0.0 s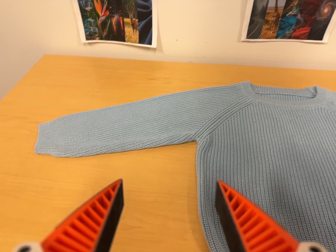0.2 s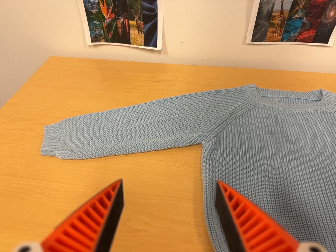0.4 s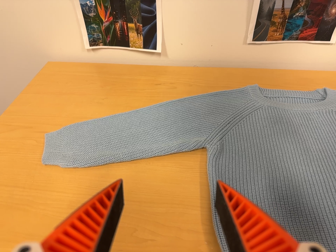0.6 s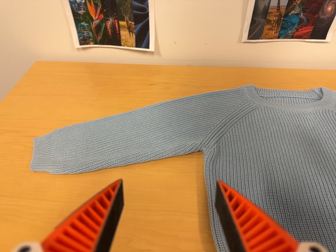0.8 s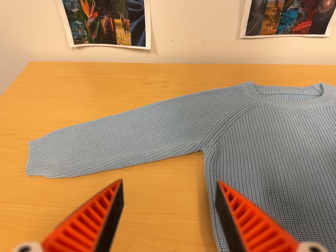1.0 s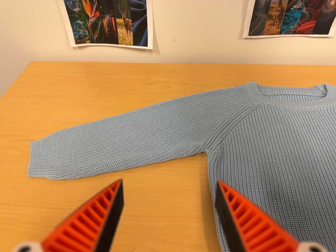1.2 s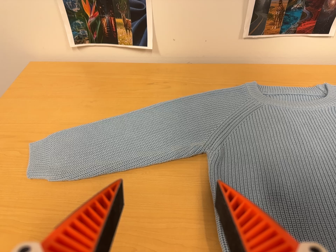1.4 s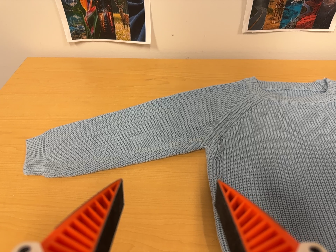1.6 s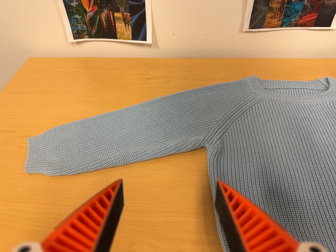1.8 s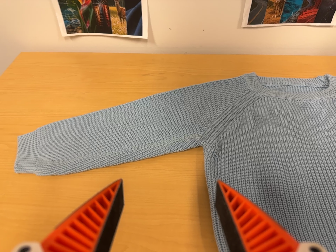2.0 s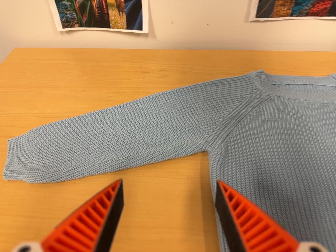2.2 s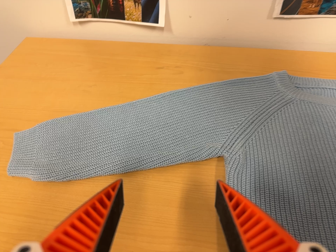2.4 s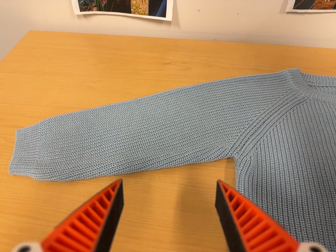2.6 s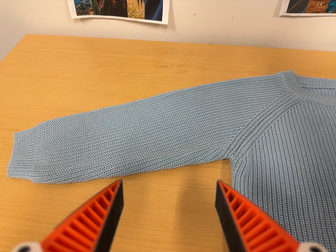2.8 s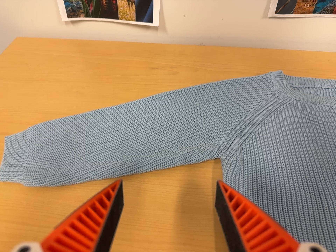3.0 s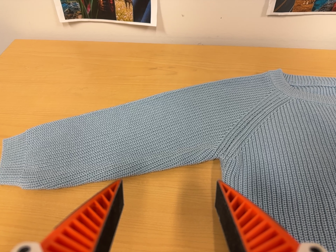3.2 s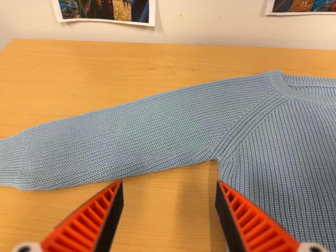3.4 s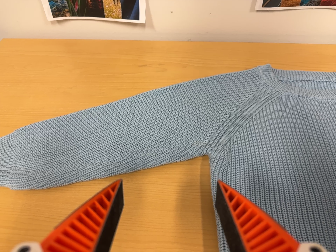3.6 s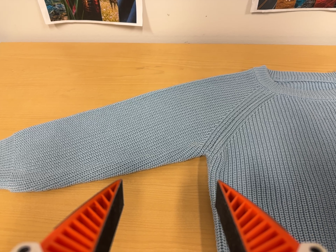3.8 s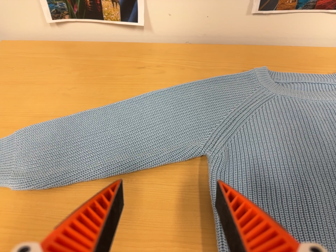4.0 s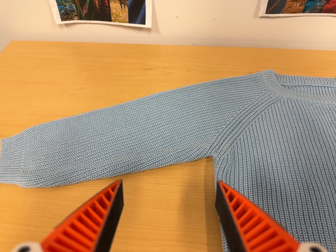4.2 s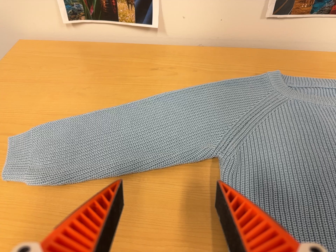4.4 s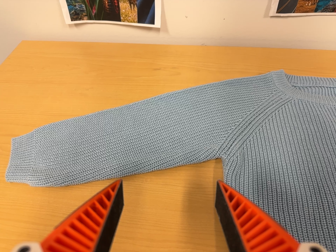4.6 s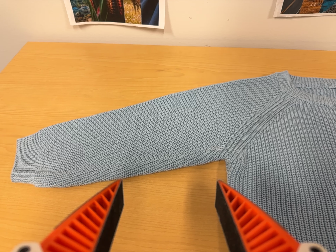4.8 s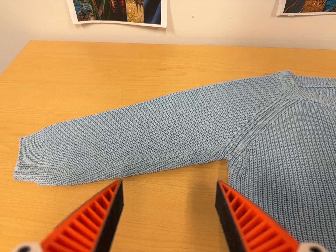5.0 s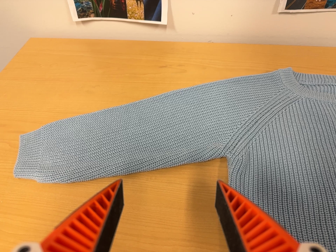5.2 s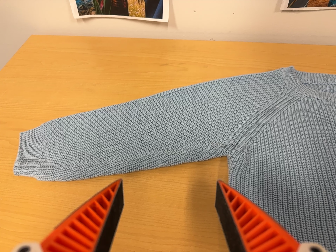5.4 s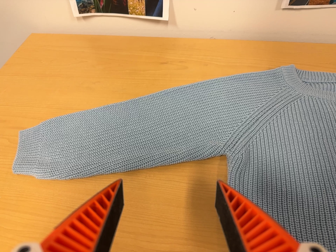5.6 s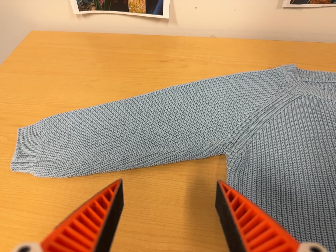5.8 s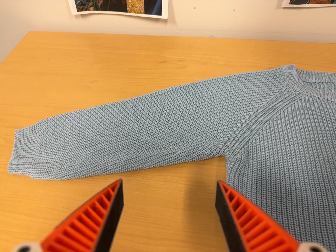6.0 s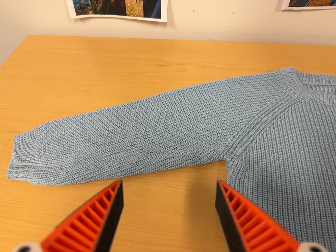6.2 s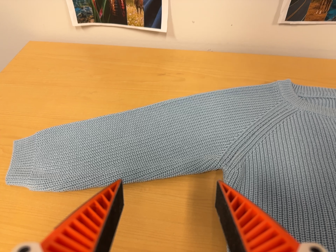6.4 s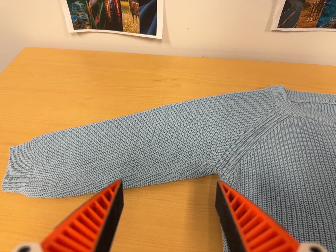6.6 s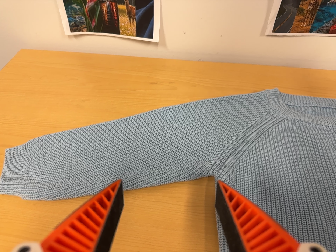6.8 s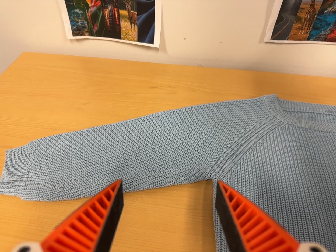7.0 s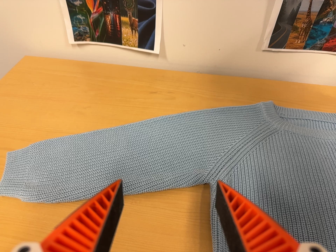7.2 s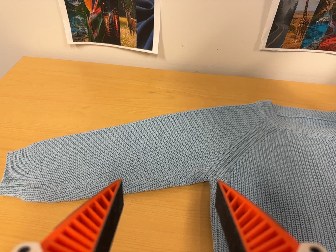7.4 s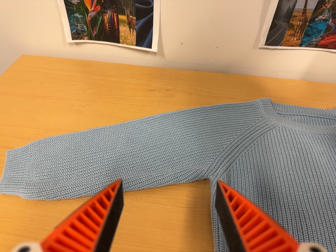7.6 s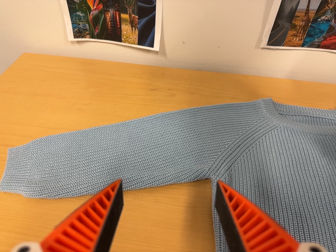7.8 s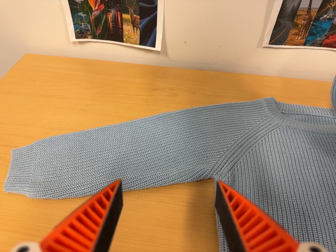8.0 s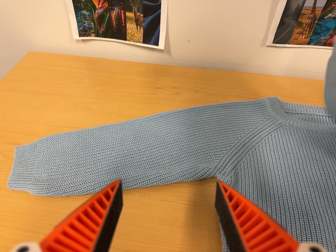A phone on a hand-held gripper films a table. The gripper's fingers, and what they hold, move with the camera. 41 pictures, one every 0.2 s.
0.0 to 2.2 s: The camera travels forward and toward the top of its view, about 14 cm, so what stands in front looms larger.
2.2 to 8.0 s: The camera shifts only a little, or ends up much as it began.
The film runs forward here.
